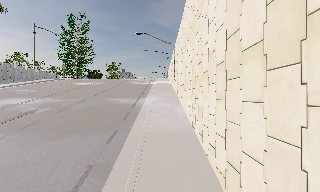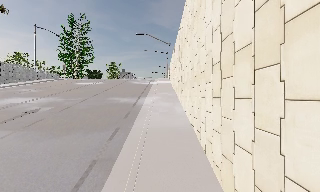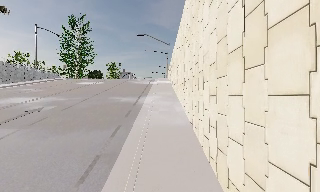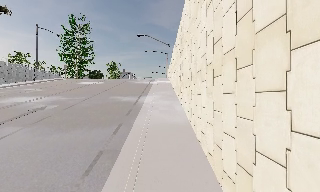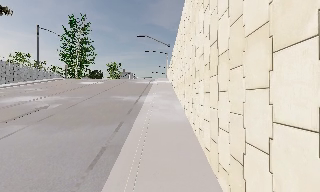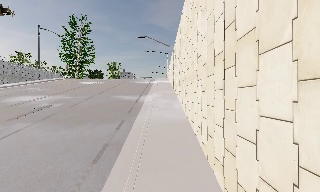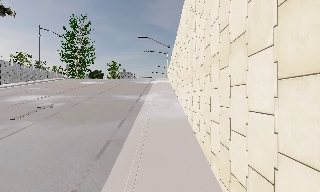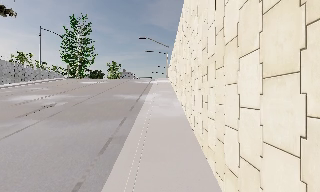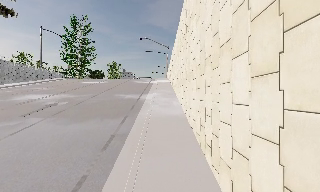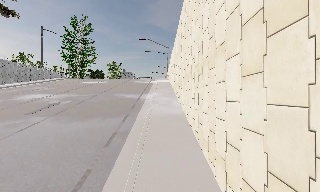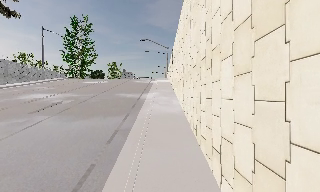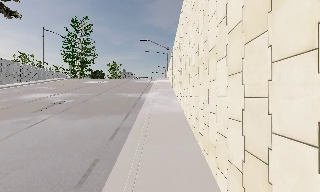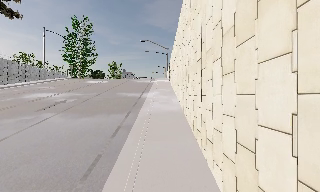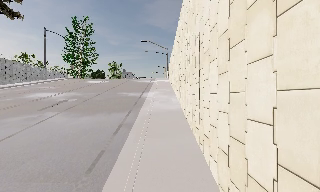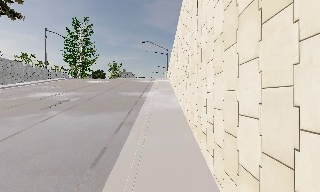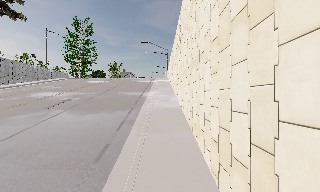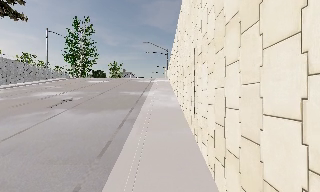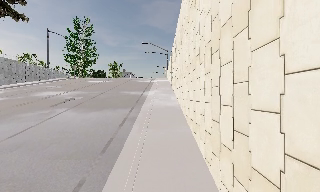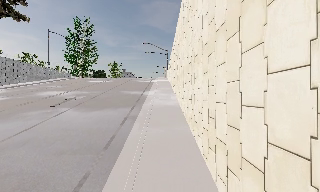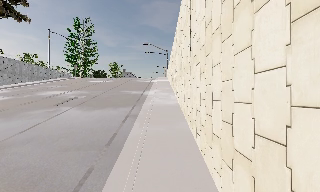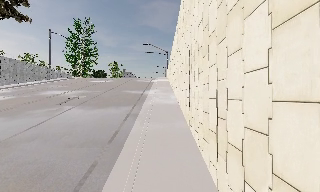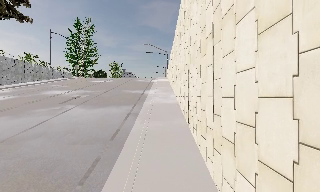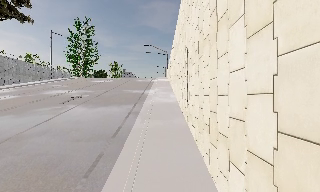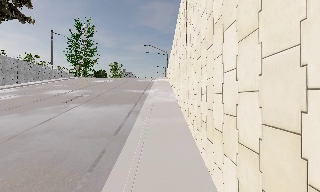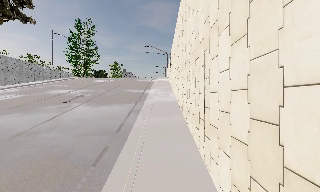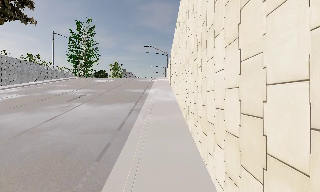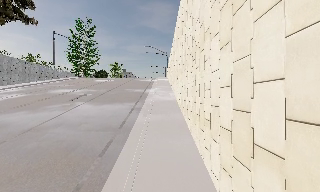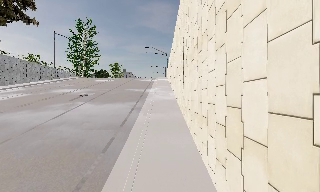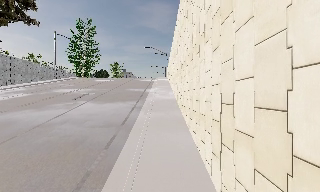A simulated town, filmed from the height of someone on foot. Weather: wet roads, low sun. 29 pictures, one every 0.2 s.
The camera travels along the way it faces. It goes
backward.
0.0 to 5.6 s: The camera travels backward, about 6 m, so what stands in front gets smaller.
The film runs backward here.
